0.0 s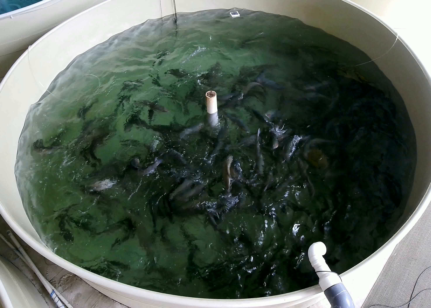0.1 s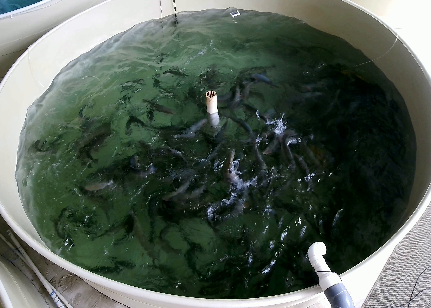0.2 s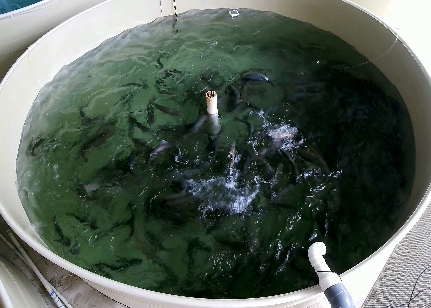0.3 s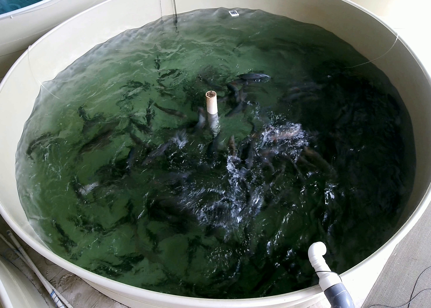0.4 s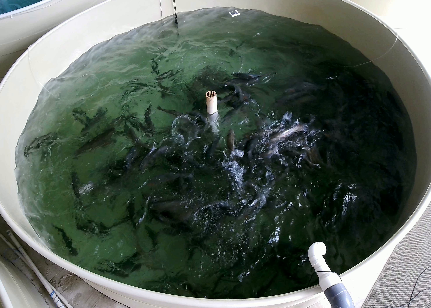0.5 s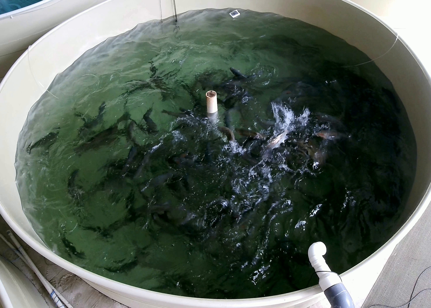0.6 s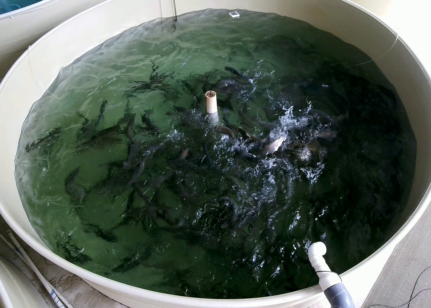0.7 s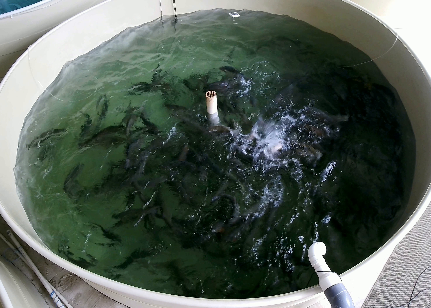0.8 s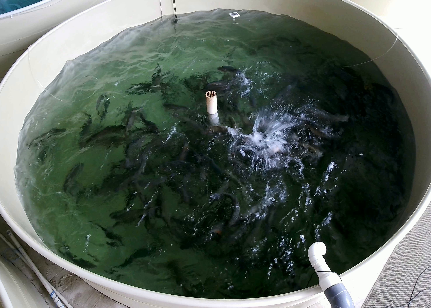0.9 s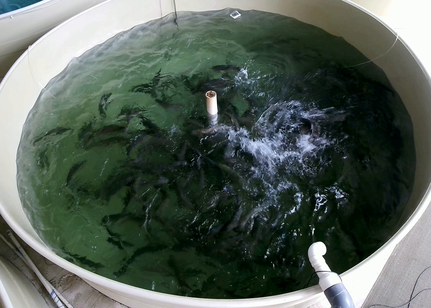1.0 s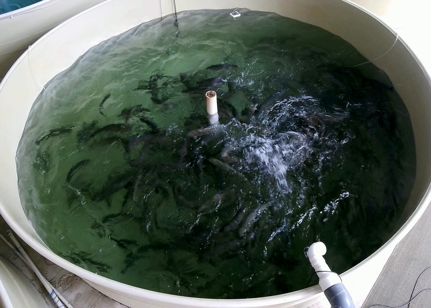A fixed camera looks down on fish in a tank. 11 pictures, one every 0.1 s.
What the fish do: Strong feeding.
